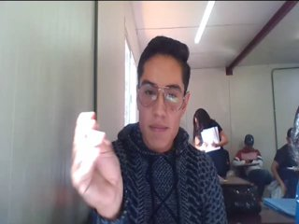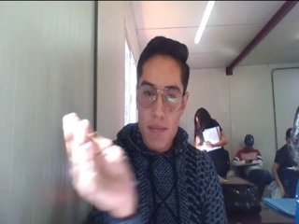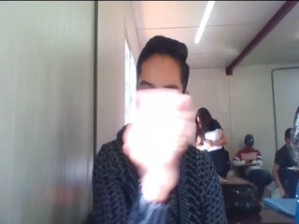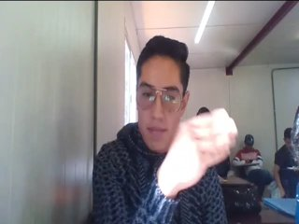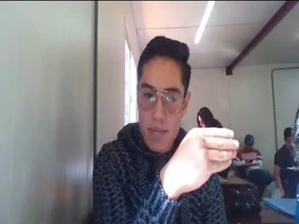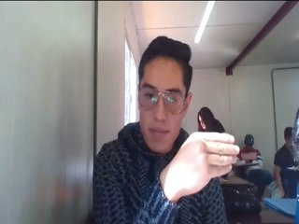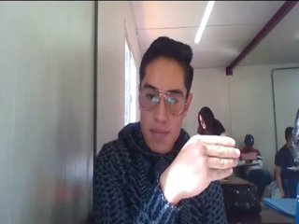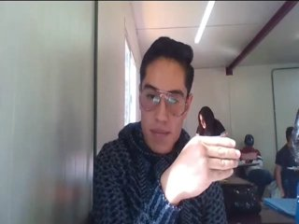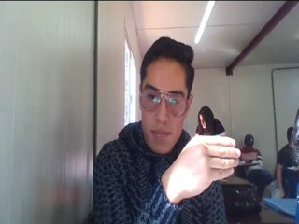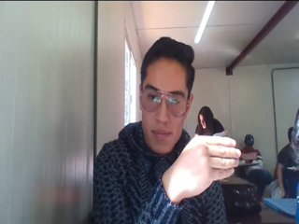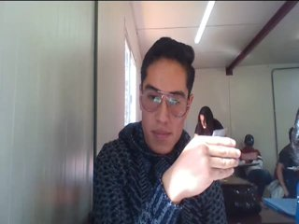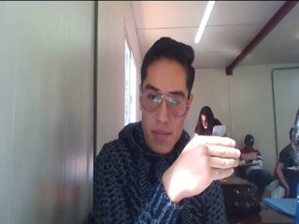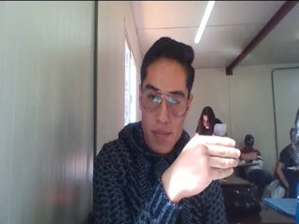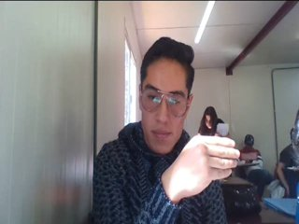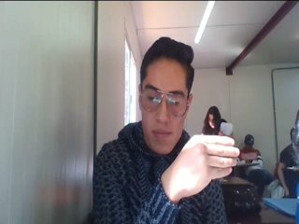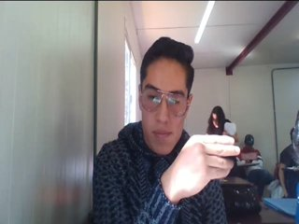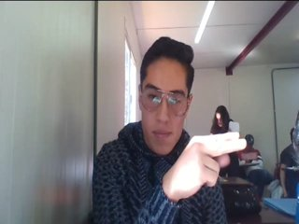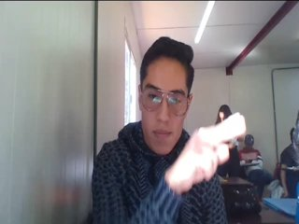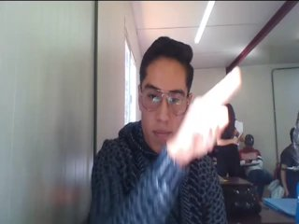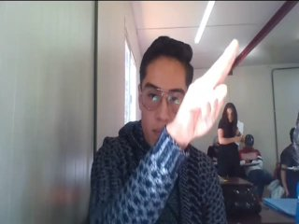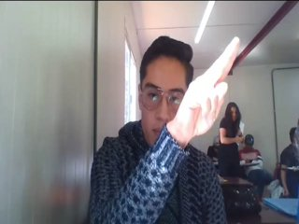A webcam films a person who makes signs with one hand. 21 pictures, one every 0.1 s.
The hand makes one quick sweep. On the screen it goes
to the right.
0.0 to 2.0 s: On the screen the hand sweeps to the right. The name of the sign: Throw left.
